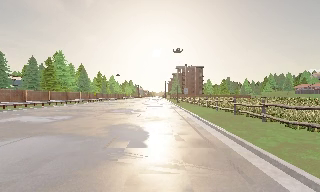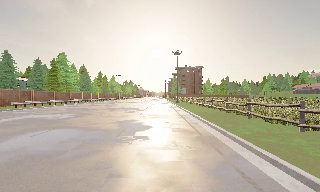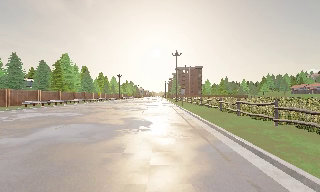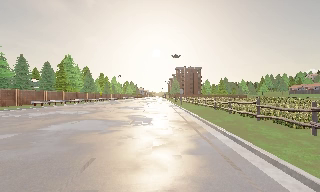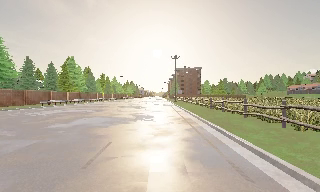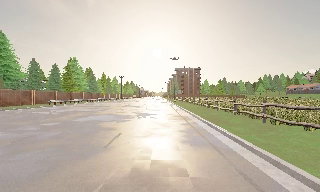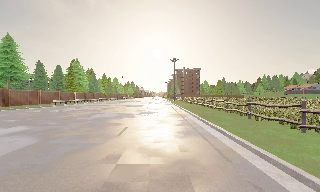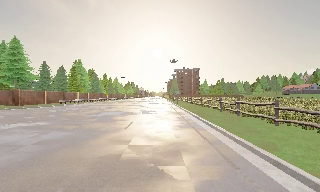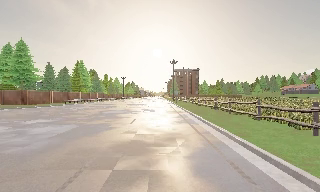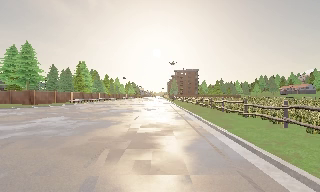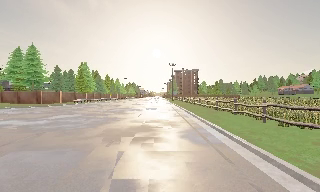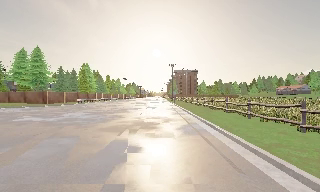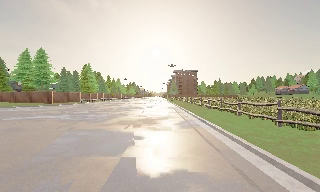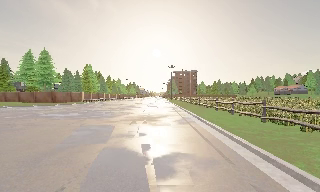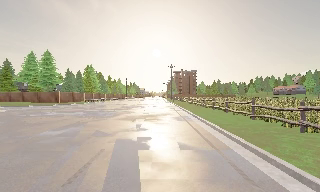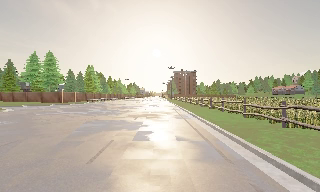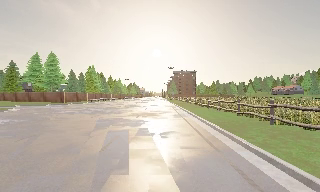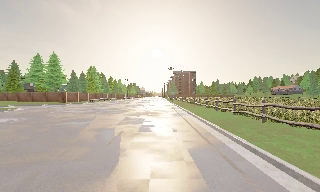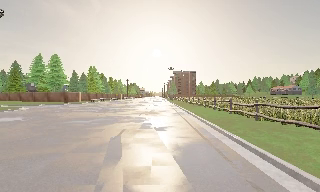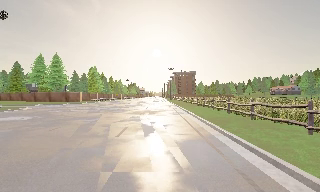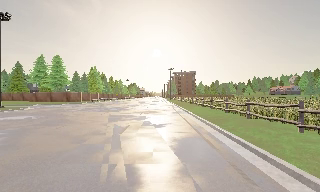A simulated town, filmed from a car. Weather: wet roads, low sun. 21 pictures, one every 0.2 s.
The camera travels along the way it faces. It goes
backward.
0.0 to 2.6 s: The camera travels backward, about 19 m, so what stands in front gets smaller.
2.6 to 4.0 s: The camera travels backward, about 5 m, so what stands in front gets smaller. It loses speed.
The film runs backward here.
